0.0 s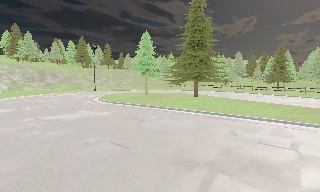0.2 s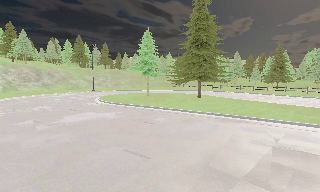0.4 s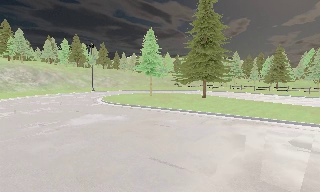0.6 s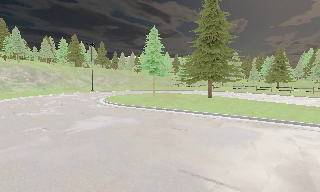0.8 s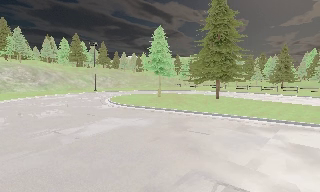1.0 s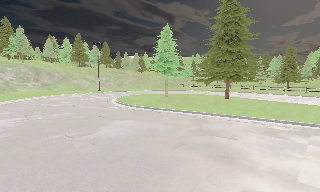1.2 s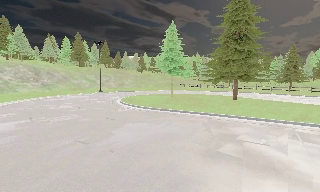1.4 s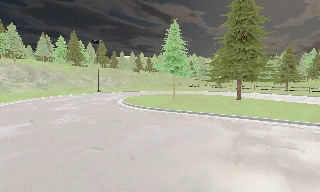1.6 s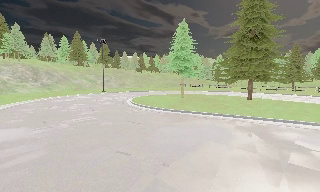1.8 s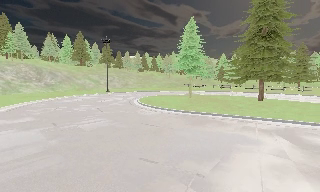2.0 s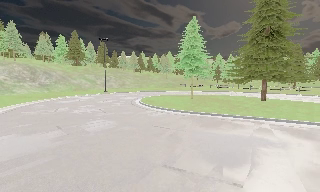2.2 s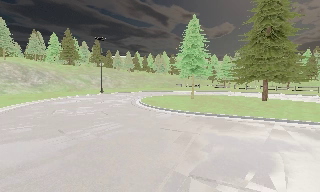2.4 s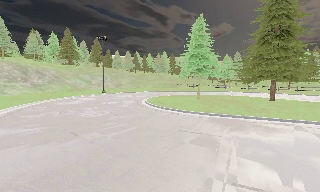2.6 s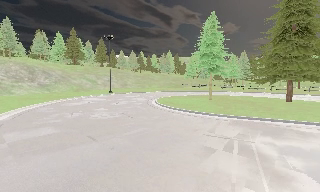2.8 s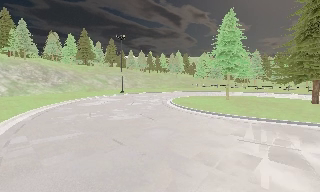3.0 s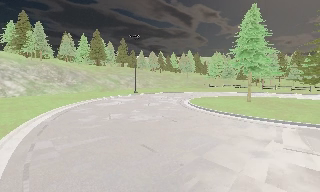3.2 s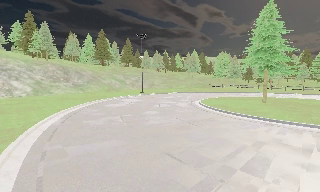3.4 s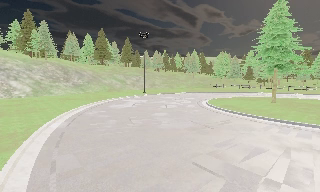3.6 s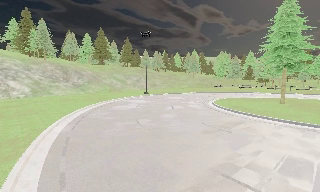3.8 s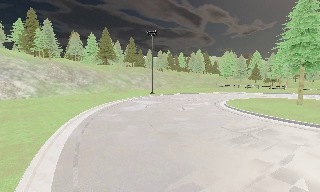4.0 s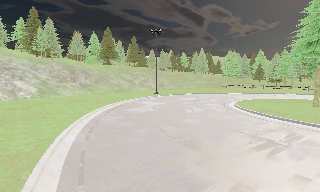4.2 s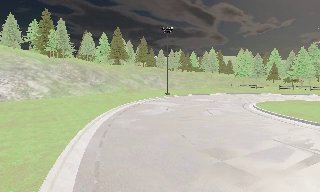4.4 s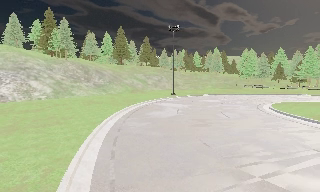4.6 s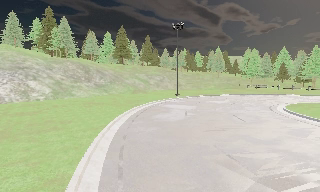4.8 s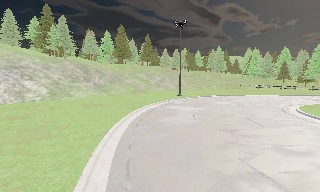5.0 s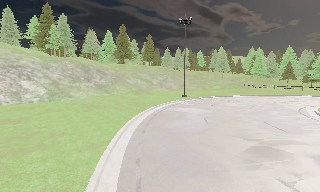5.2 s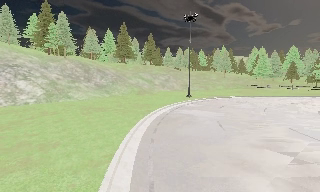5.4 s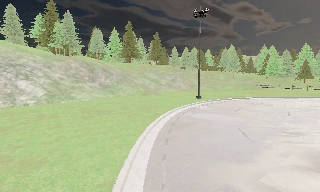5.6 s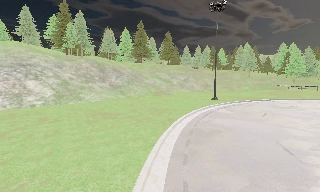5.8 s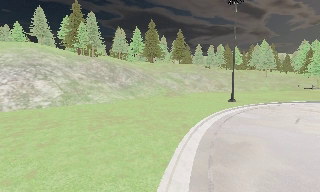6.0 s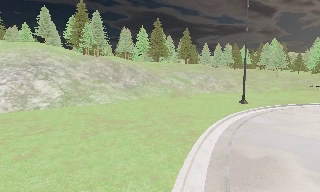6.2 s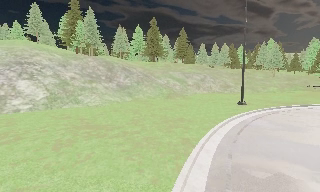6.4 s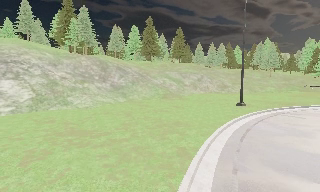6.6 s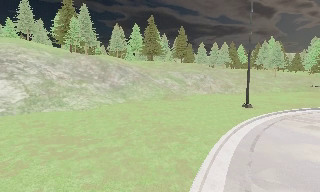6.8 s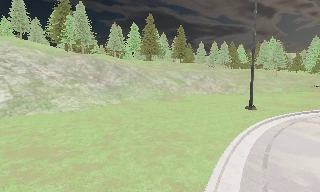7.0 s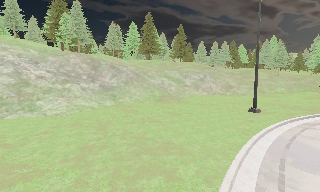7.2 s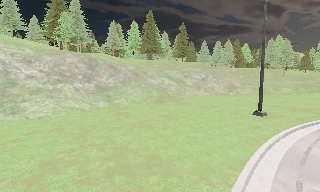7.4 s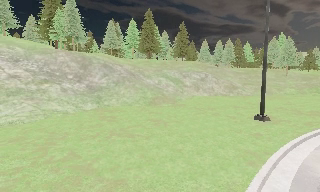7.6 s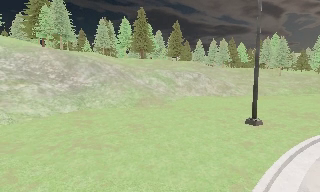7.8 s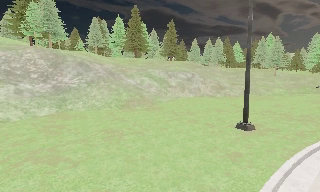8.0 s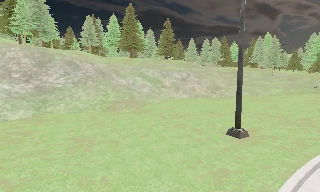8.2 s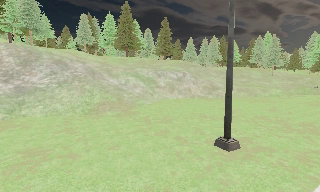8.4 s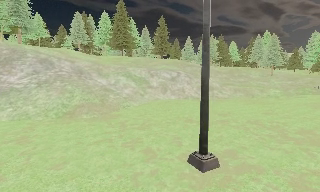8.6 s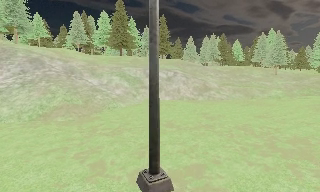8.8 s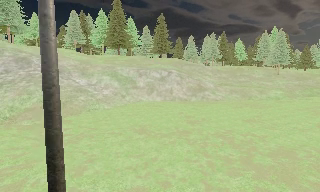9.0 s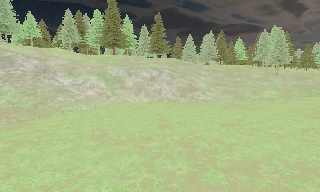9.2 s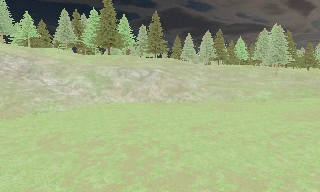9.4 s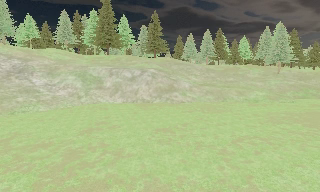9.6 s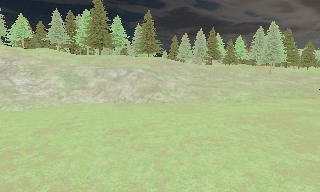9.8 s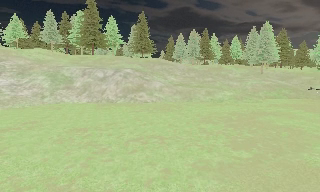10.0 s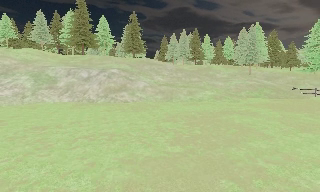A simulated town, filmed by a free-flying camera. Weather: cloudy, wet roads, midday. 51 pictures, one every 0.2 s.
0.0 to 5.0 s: The camera travels to its left and forward, about 25 m, so close, fixed things drift to the right.
5.0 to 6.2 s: The camera pans to its left, which is counterclockwise from overhead, by about 10 degrees. It travels forward, about 8 m, so what stands in front looms larger.
6.2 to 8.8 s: The camera travels forward and to its right, about 17 m, so what stands in front looms larger. It gains speed.
8.8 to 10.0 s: The camera travels to its right, about 12 m, so close, fixed things drift to the left.
The film runs backward here.
